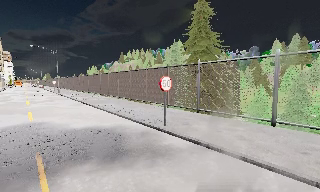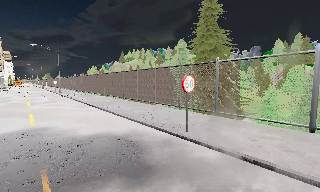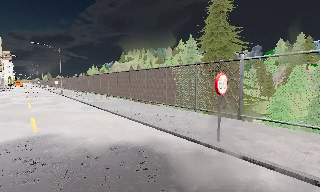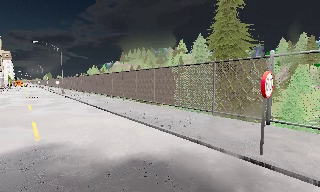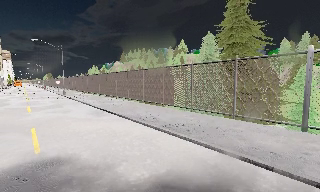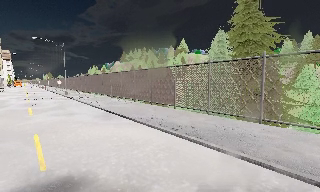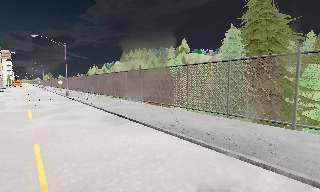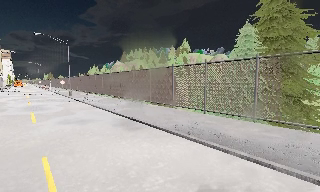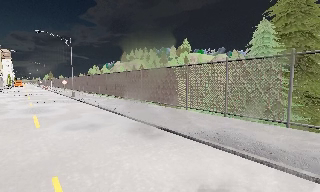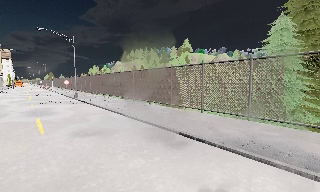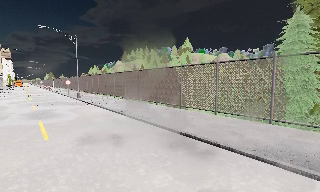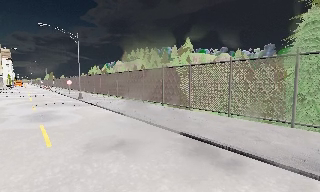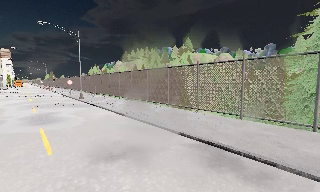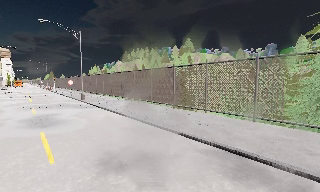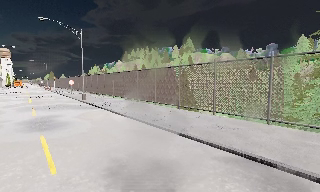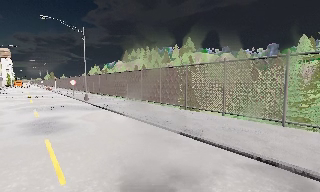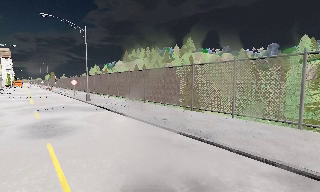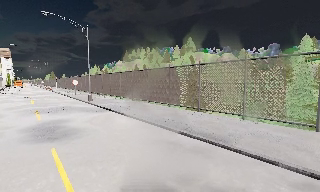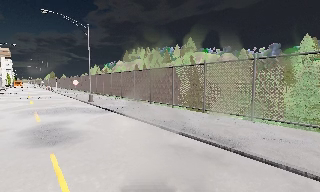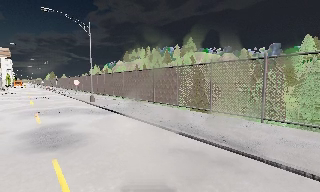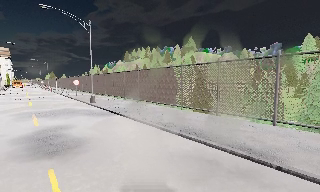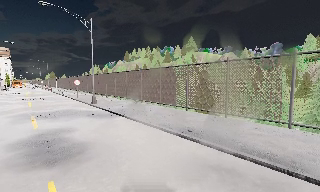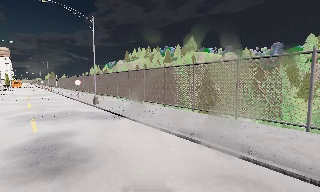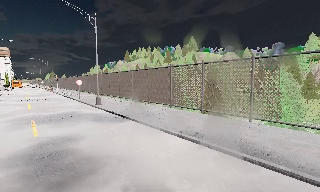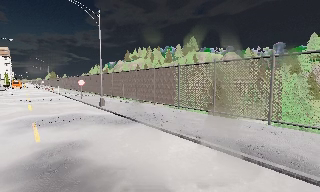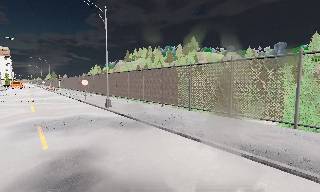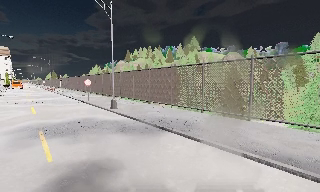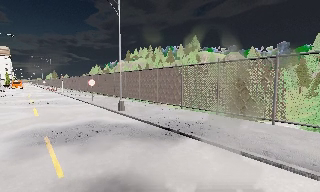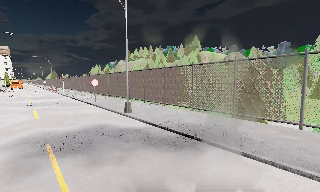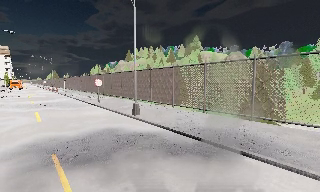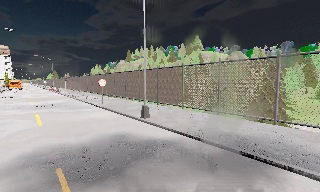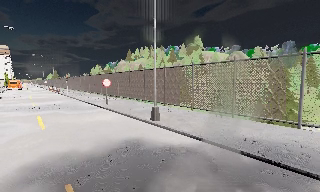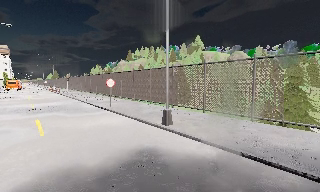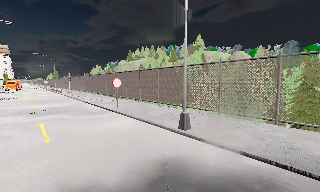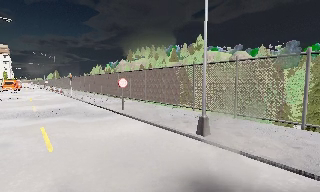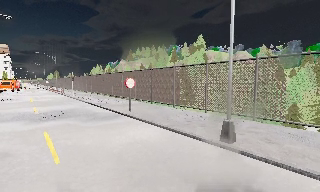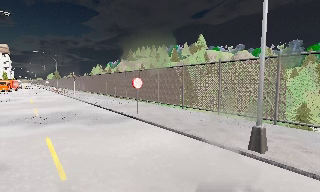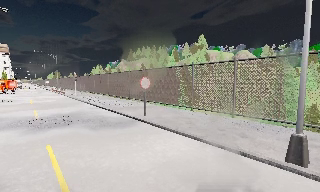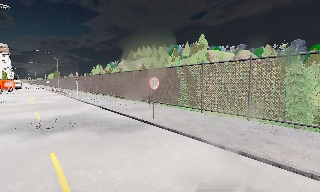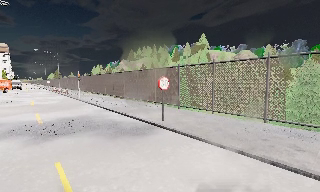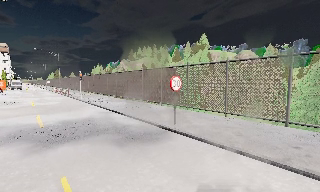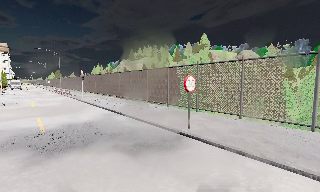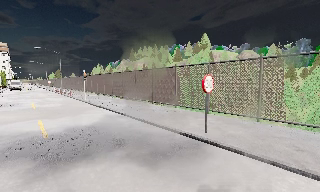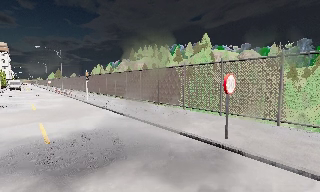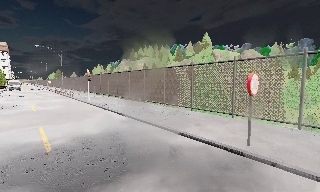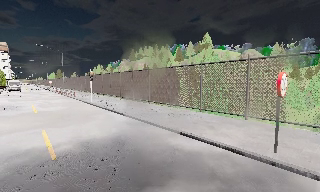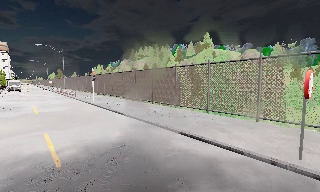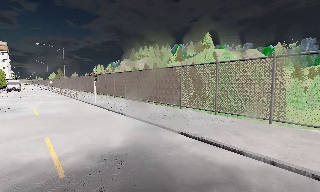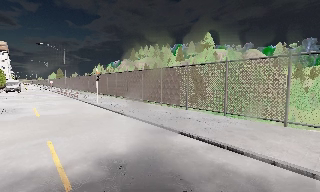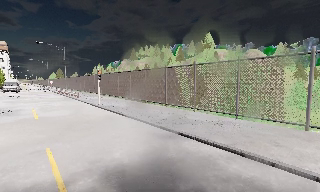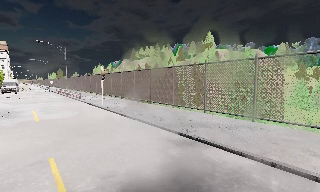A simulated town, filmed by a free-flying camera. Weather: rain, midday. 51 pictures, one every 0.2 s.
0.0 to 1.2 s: The camera travels forward and to its left, about 7 m, so what stands in front looms larger.
1.2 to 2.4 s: The camera travels forward and to its left, about 6 m, so what stands in front looms larger. It loses speed.
2.4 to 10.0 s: The camera travels forward and to its left, about 30 m, so what stands in front looms larger.
The film runs forward here.
